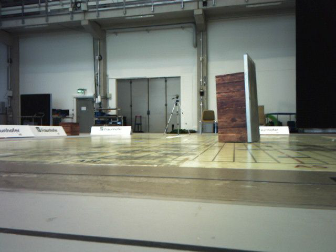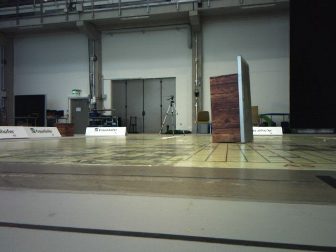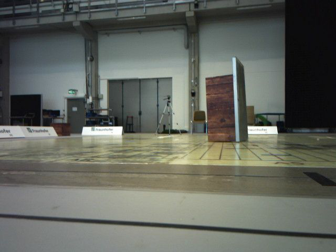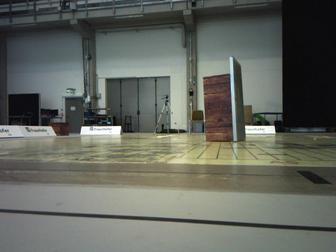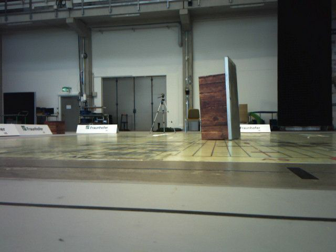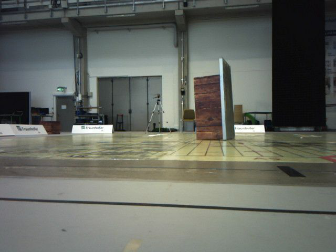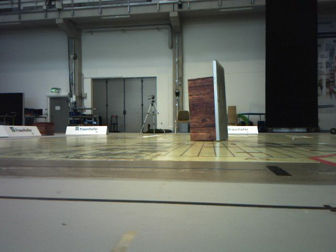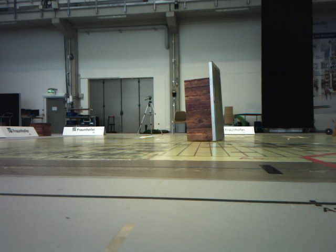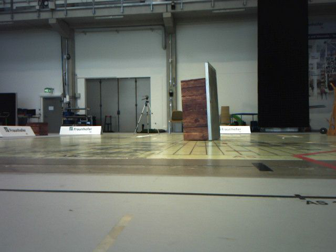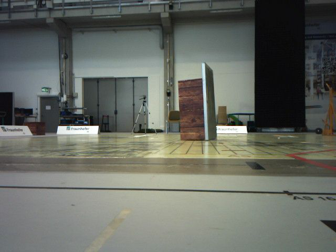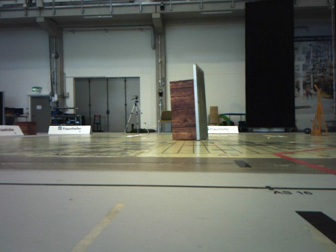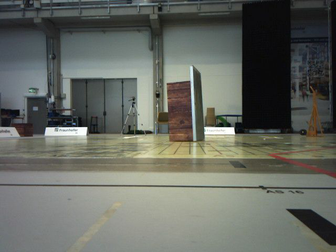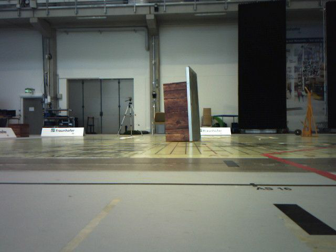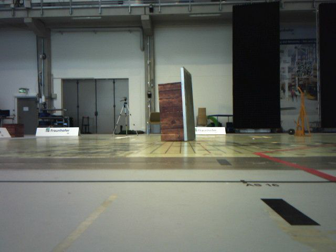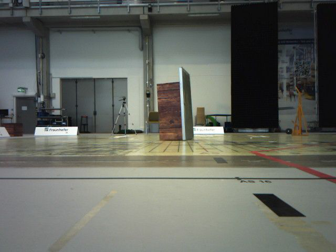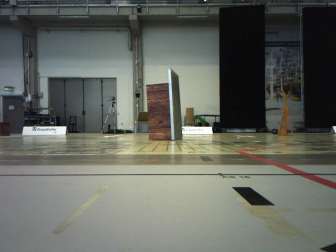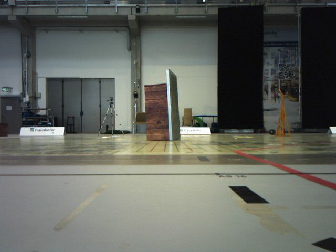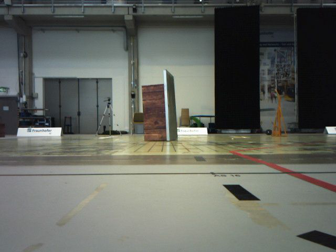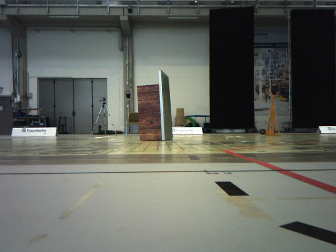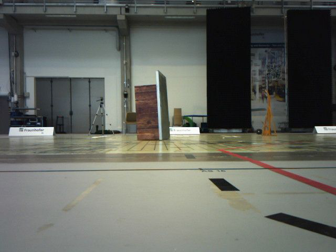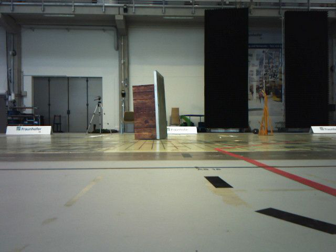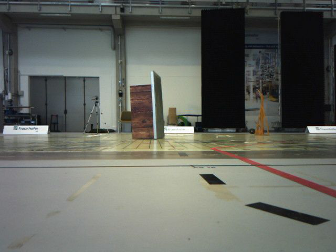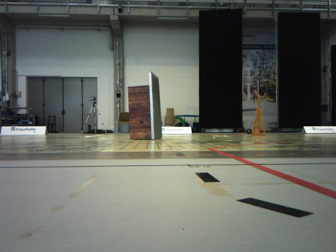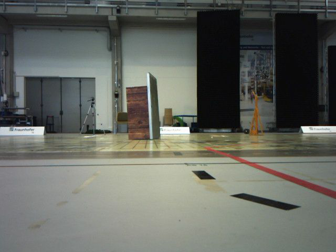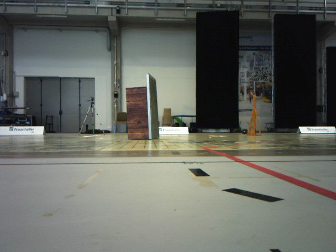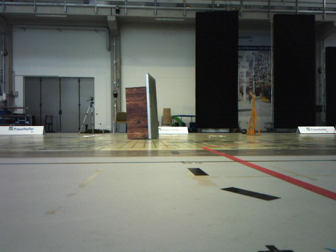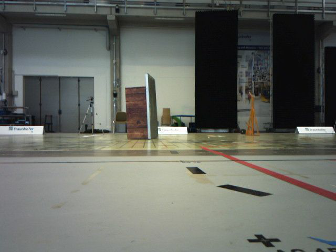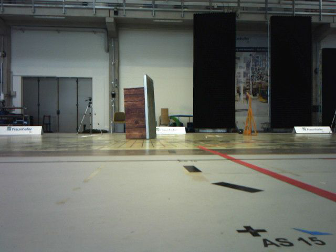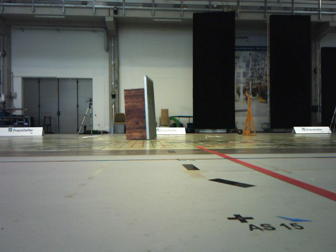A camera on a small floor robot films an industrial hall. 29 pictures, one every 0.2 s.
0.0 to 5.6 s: The scene slides to the left, as the camera pans about 15 degrees to its right. It travels backward, about 1.2 m, so what stands in front gets smaller.
The film runs backward here.
